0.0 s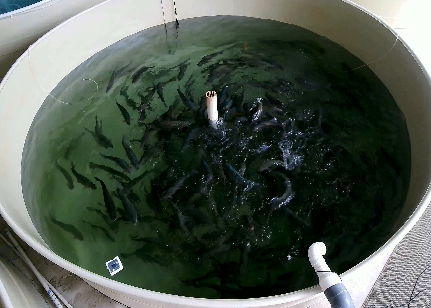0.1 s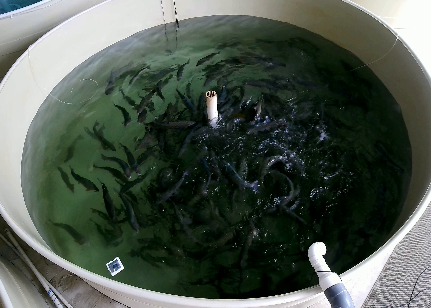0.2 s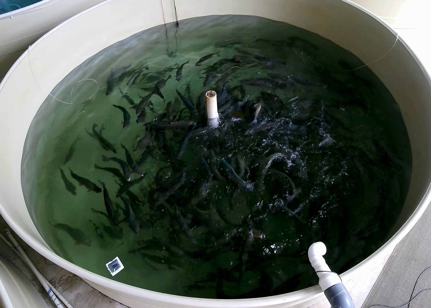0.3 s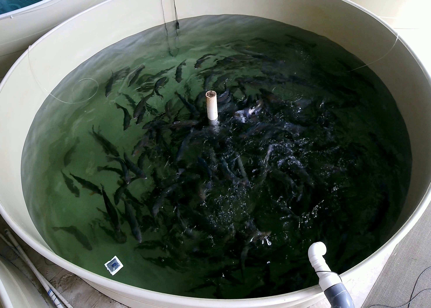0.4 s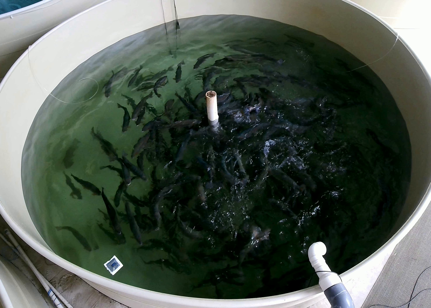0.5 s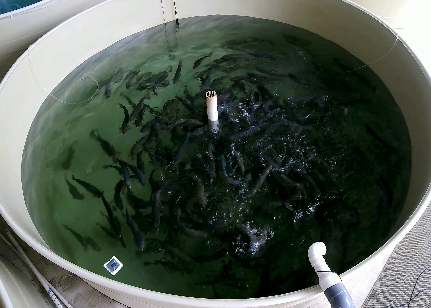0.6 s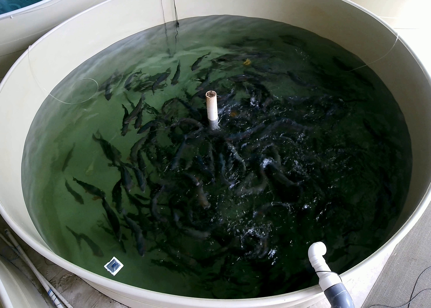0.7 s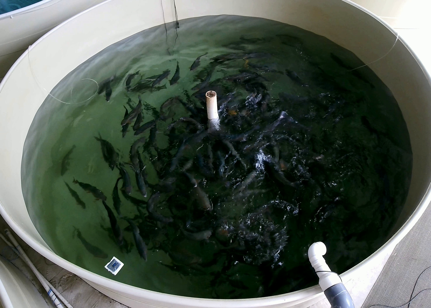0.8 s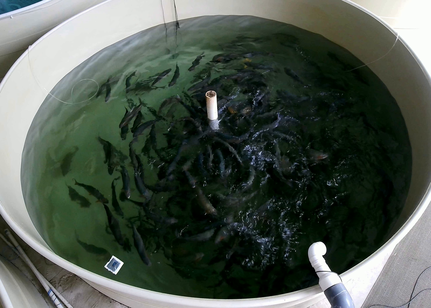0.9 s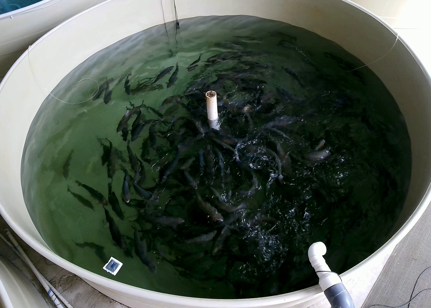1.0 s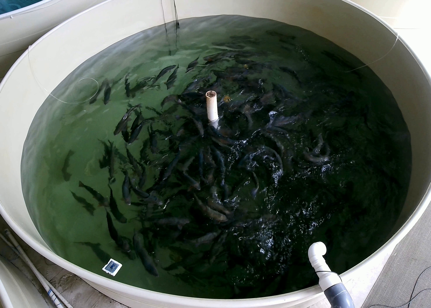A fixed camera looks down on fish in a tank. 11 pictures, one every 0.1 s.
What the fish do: Weak feeding.
